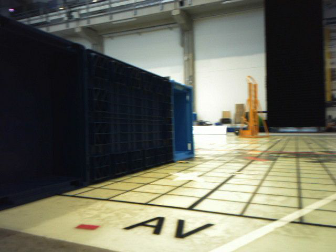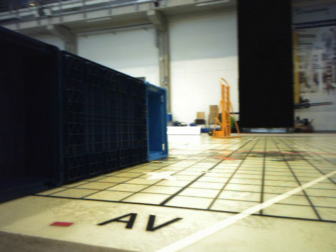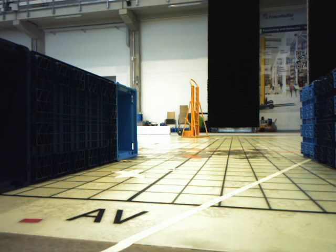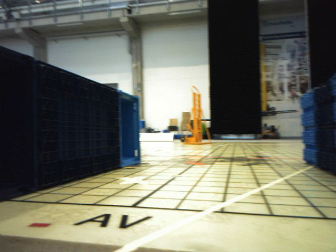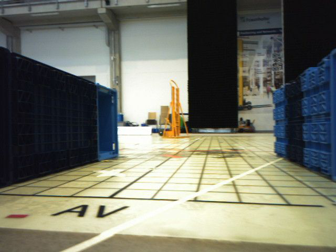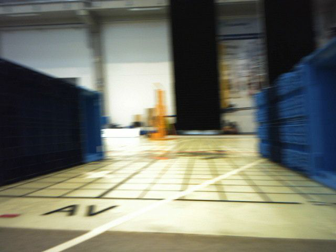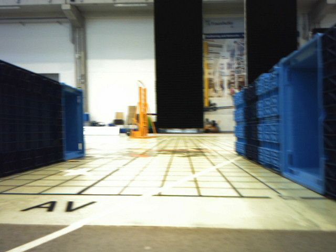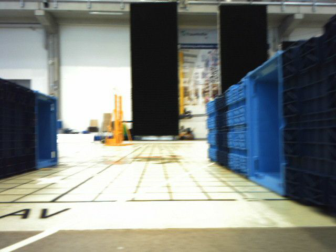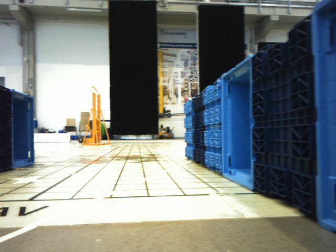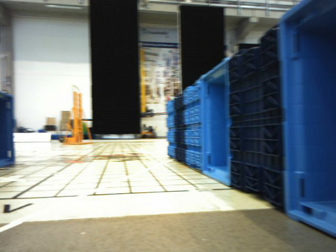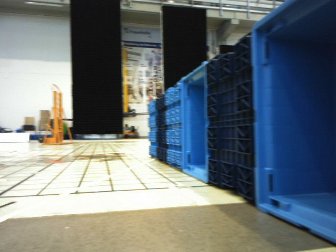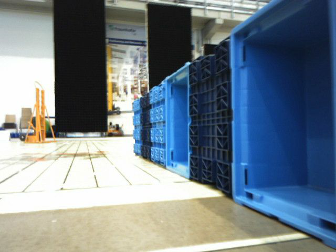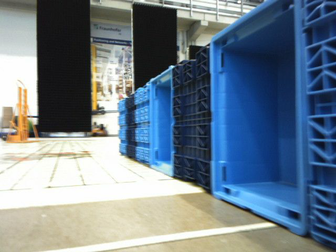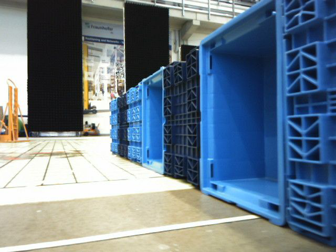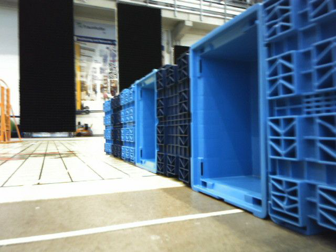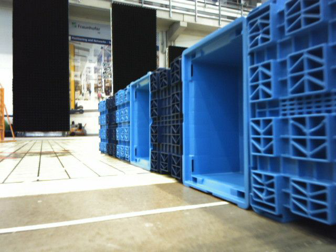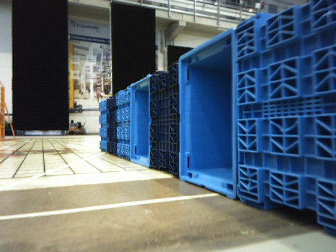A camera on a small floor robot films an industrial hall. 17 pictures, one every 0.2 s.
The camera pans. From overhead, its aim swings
clockwise.
The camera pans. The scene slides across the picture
to the left.
0.0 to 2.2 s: The camera pans to its right, which is clockwise from overhead, by about 40 degrees. It travels backward, about 0.4 m.
2.2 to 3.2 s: The camera travels backward, about 0.2 m, so what stands in front gets smaller.
The film runs backward here.
